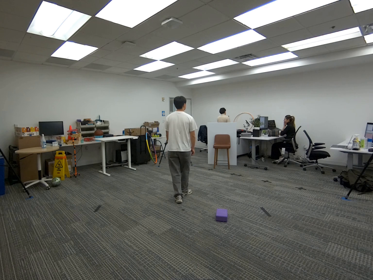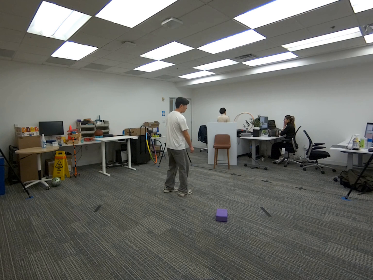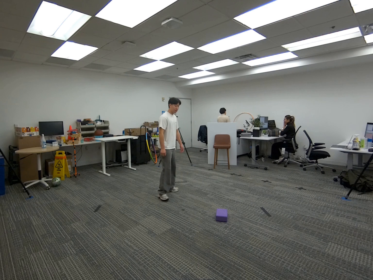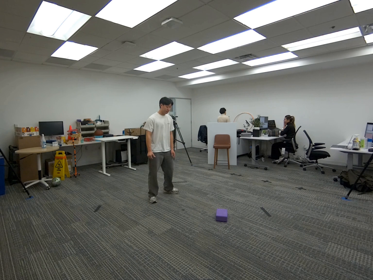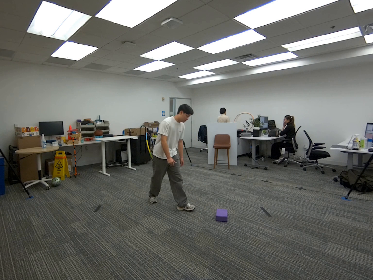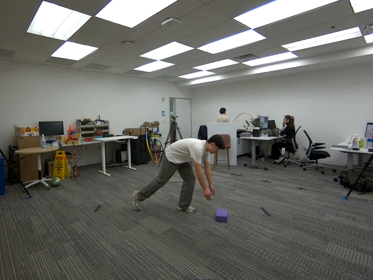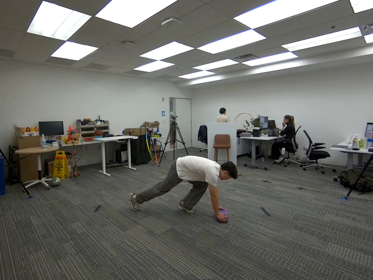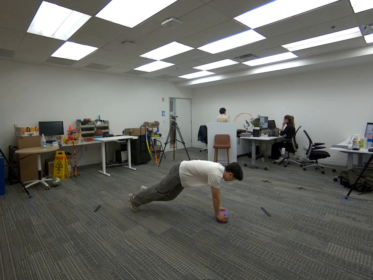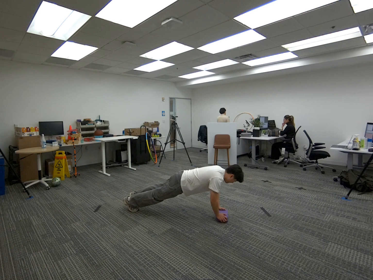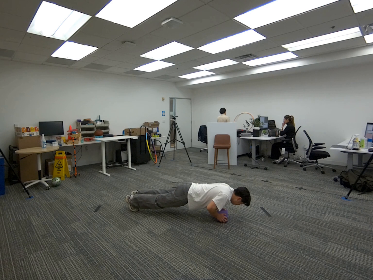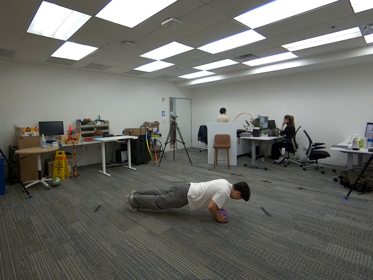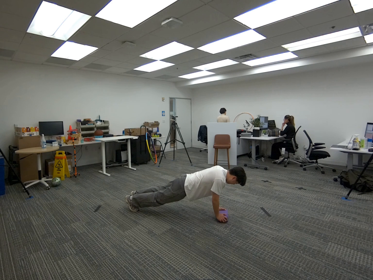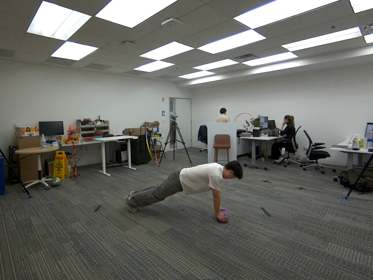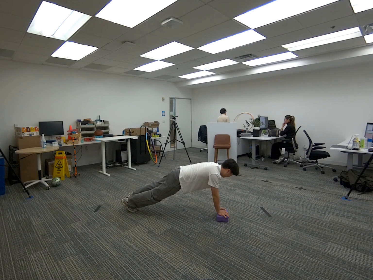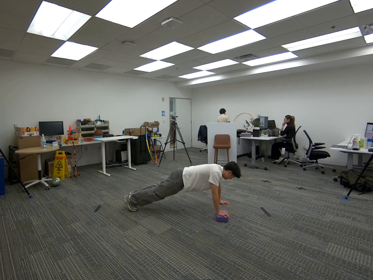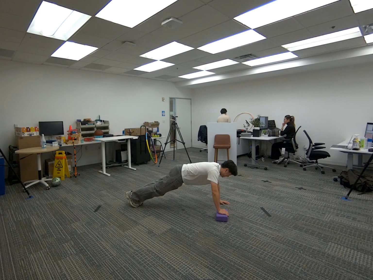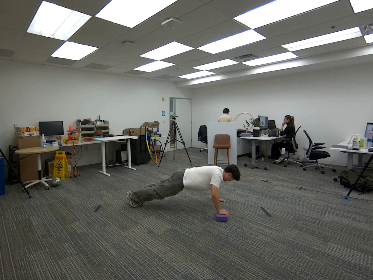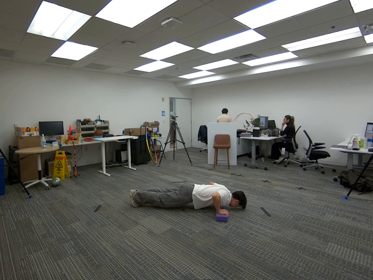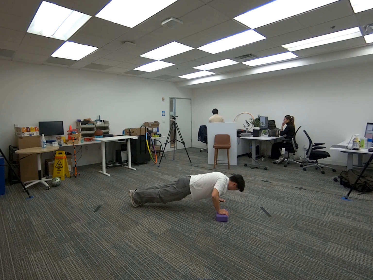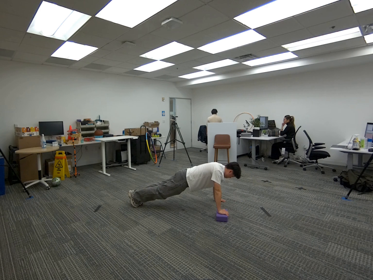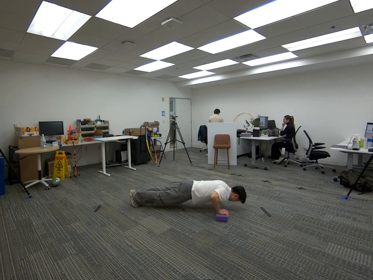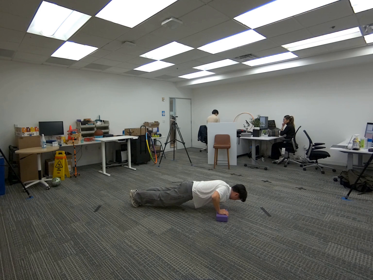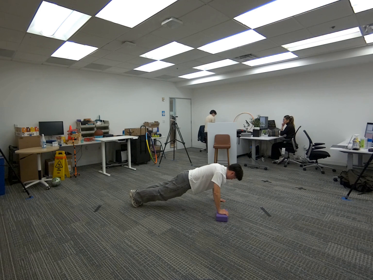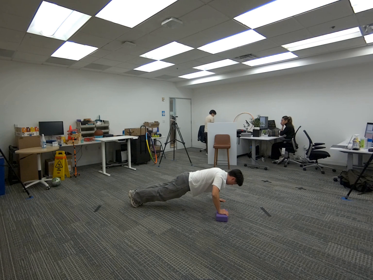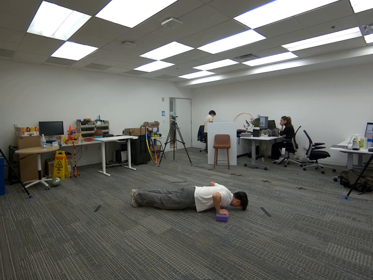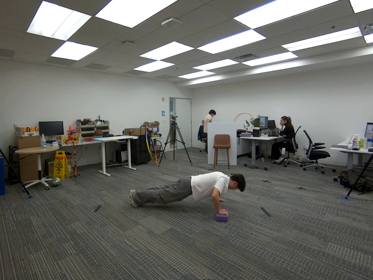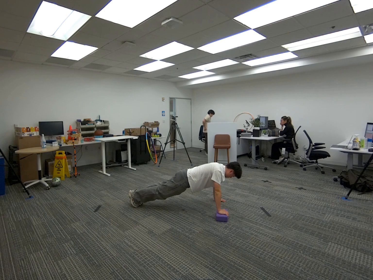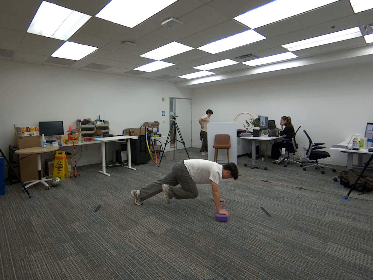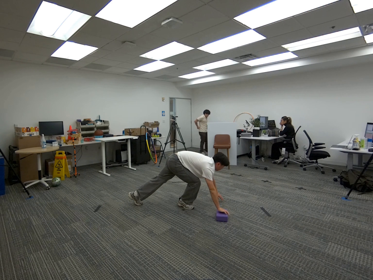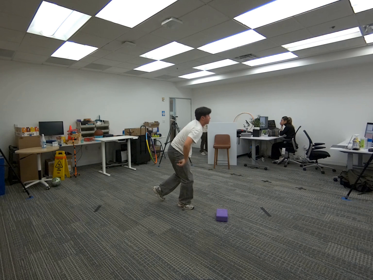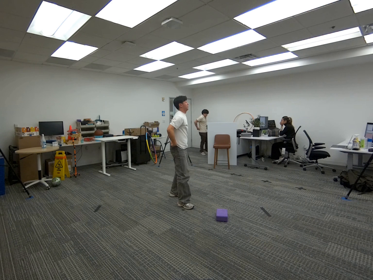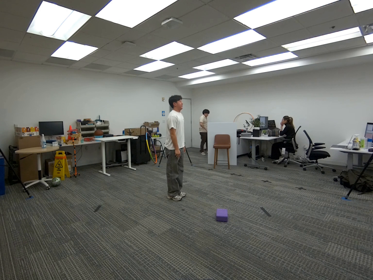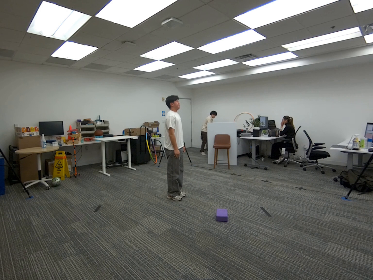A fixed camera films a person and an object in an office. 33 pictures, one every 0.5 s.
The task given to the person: Walk over to the yoga block and use the yoga block as support as you perform a few push ups. Stand up when complete.
